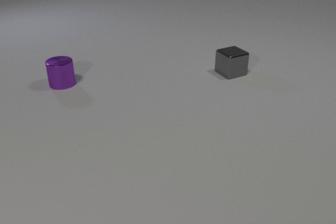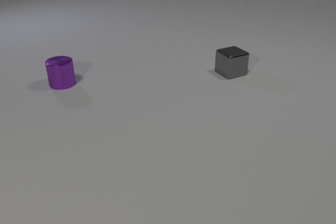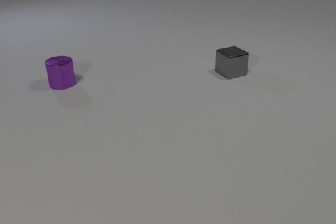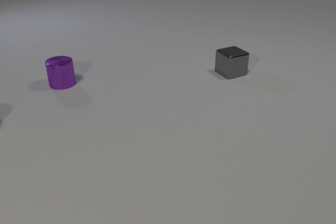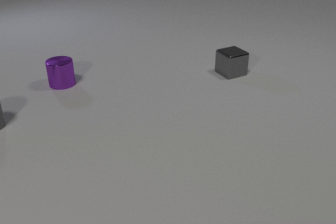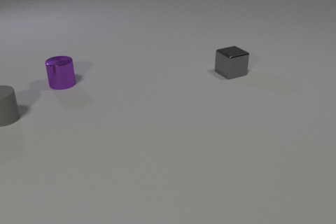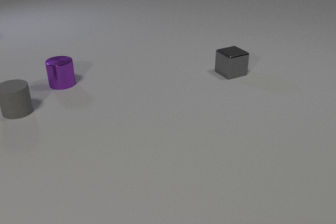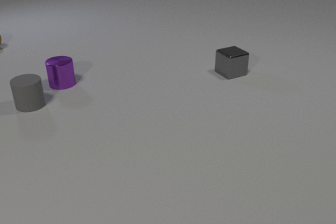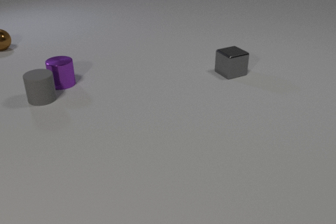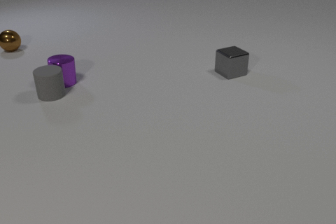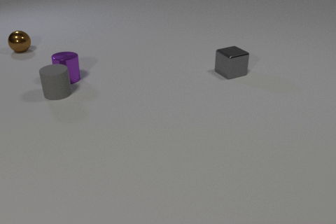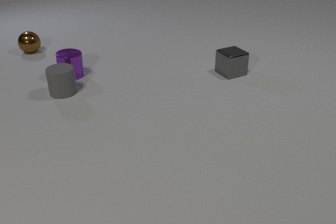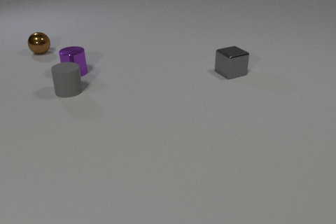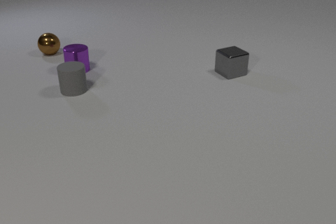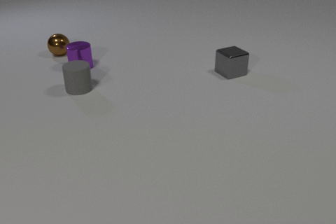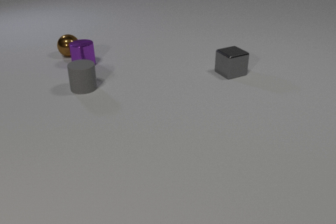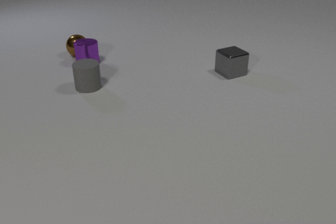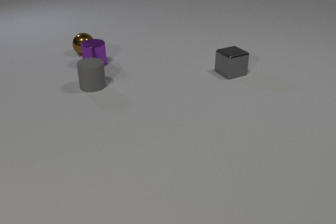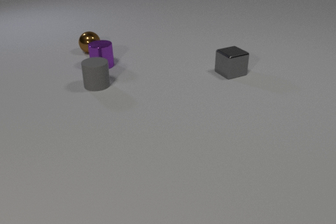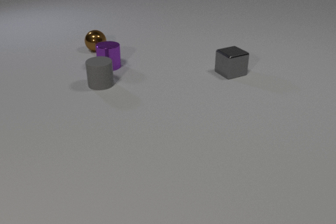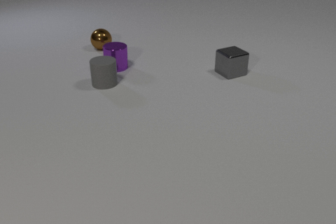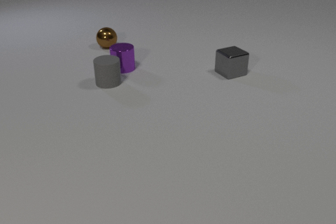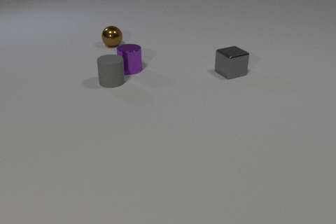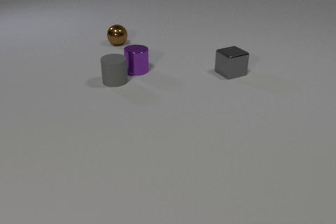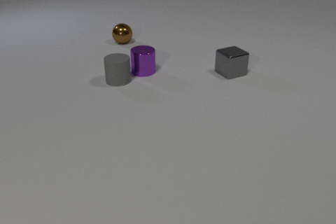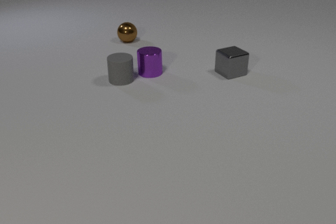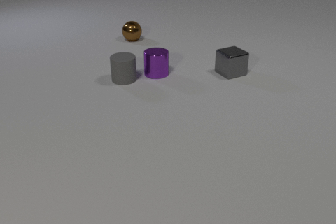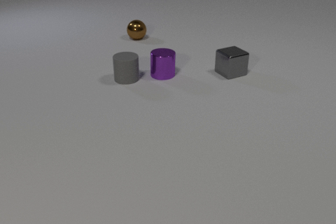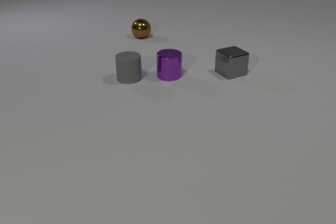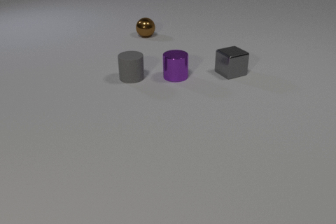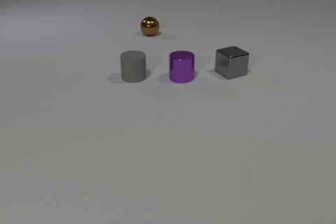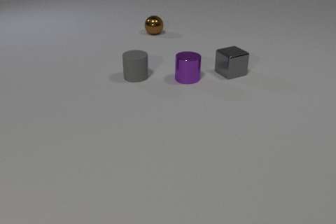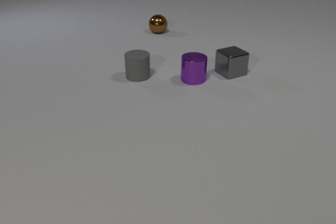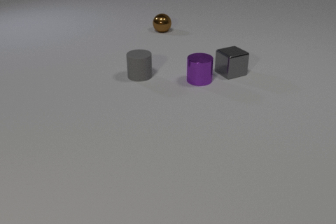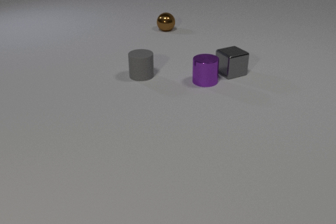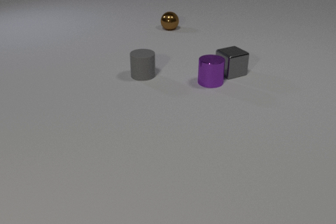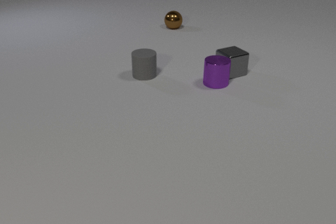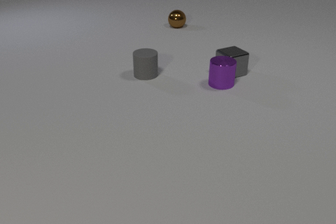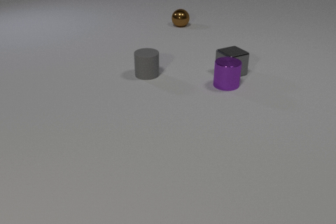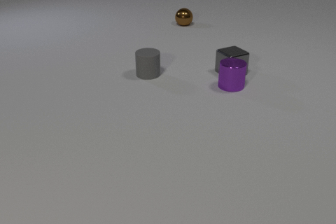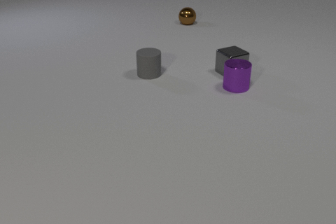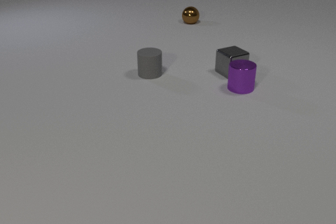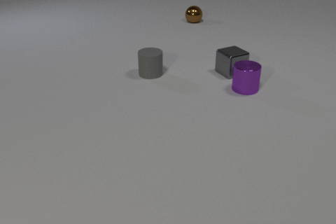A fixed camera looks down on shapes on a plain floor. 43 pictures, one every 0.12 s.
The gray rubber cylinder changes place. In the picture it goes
to the right.
The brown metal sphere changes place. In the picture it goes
to the right.
0.00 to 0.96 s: The gray rubber cylinder comes in at the left edge, slides to the right and away from the camera. The brown metal sphere comes in at the left edge, rolls to the right and toward the camera.
0.96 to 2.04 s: The gray rubber cylinder slides to the right. The purple metal cylinder slides away from the camera and to the right. The brown metal sphere rolls to the right and toward the camera. The gray rubber cylinder and the purple metal cylinder collide. The purple metal cylinder and the brown metal sphere collide.
2.04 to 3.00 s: The gray rubber cylinder slides to the right. The purple metal cylinder slides to the right and toward the camera. The brown metal sphere rolls to the right and away from the camera.
3.00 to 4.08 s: The gray rubber cylinder slides to the right and away from the camera. The purple metal cylinder slides to the right. The brown metal sphere rolls to the right and away from the camera.
4.08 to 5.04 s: The gray rubber cylinder slides to the right. The purple metal cylinder slides to the right. The brown metal sphere rolls to the right and away from the camera. The purple metal cylinder and the gray metal cube collide.
What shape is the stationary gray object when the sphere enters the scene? cube.
How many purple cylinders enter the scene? 0.
What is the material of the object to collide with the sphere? metal.
